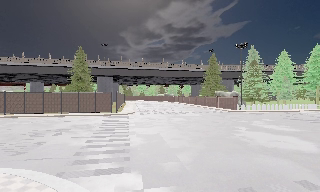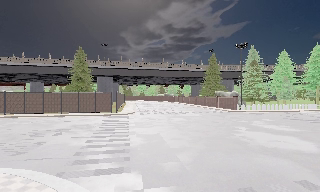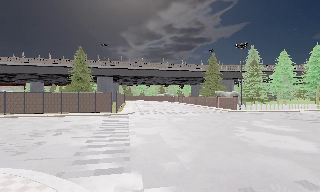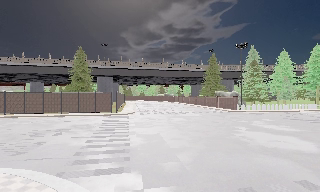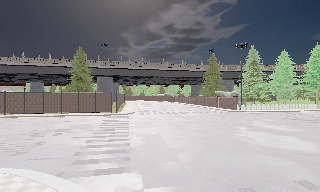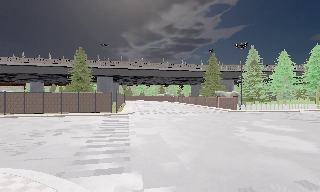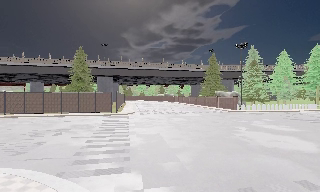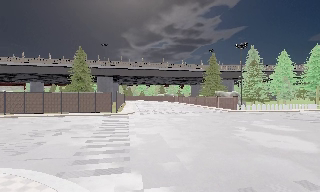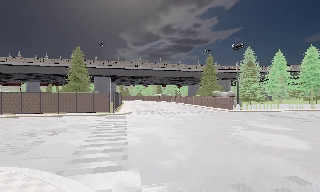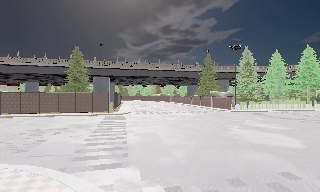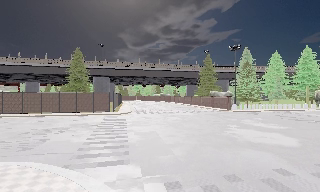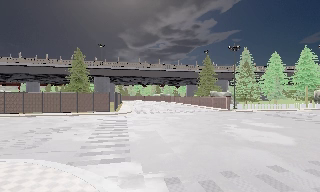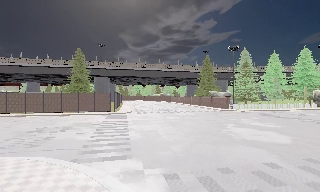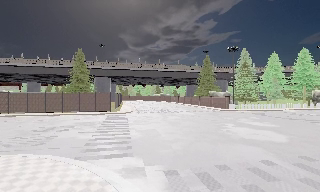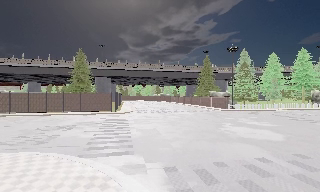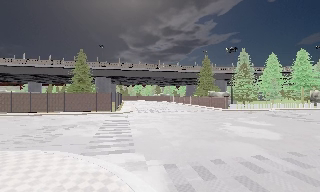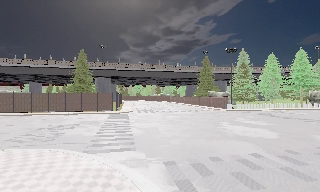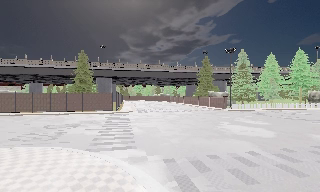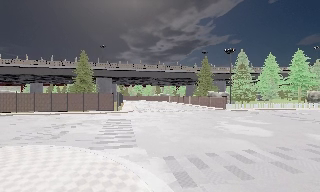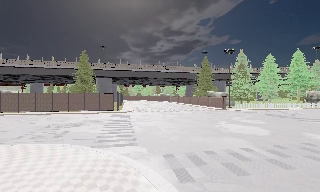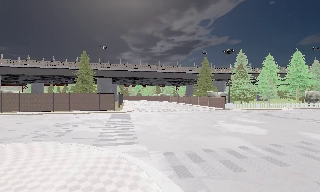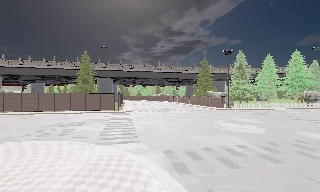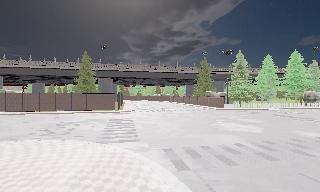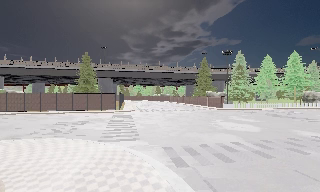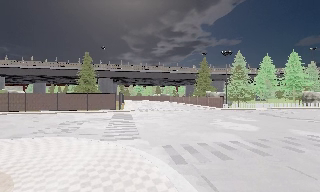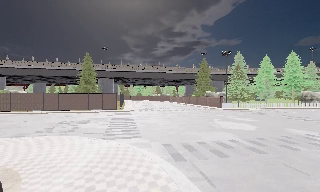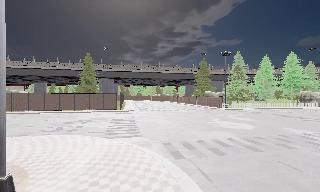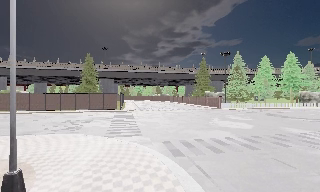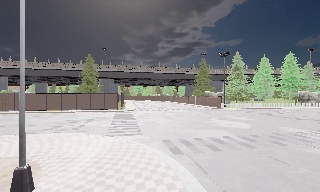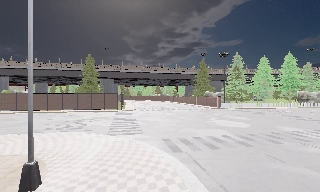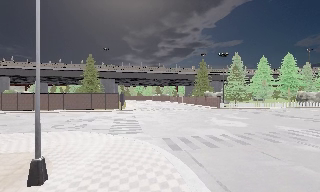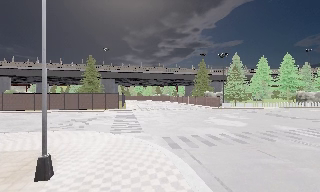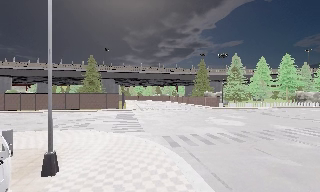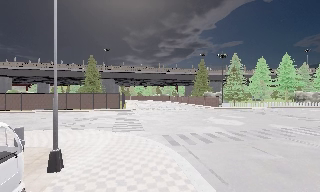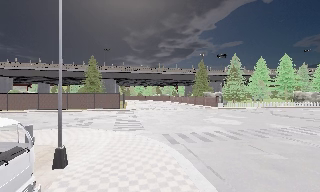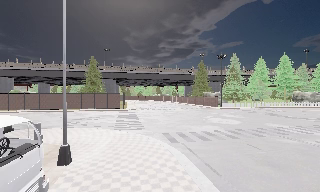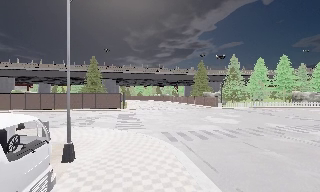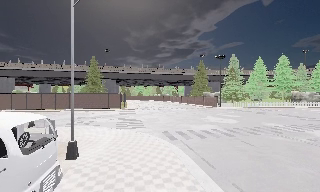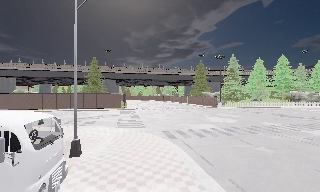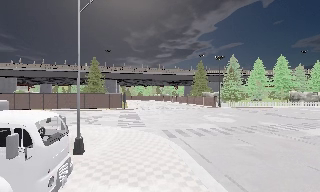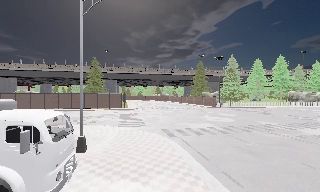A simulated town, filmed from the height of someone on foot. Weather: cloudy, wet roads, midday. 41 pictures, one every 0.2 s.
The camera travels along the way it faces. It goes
backward.
0.0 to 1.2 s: The camera keeps its place and its aim.
1.2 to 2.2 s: The camera travels backward, about 1 m, so what stands in front gets smaller. It gains speed.
2.2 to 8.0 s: The camera travels backward, about 8 m, so what stands in front gets smaller.
The film runs backward here.
